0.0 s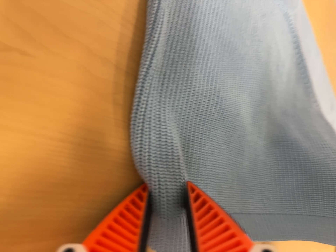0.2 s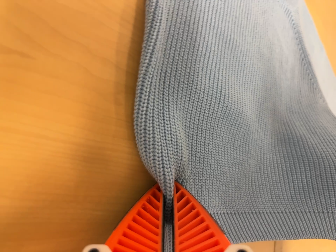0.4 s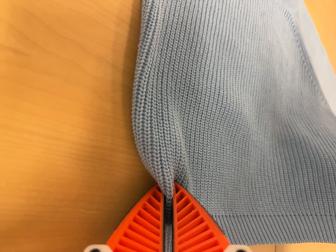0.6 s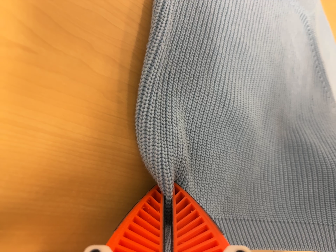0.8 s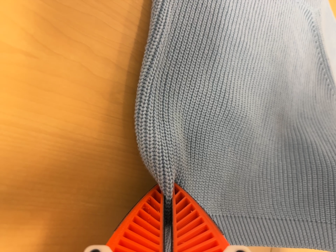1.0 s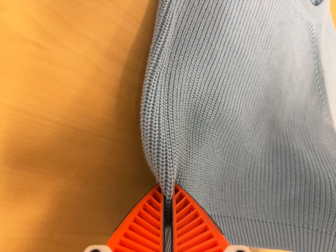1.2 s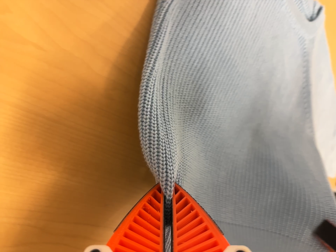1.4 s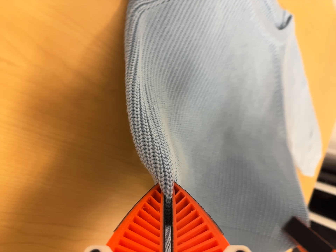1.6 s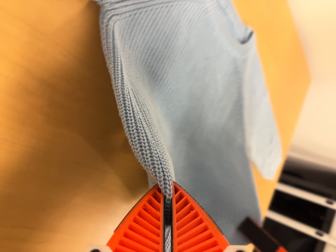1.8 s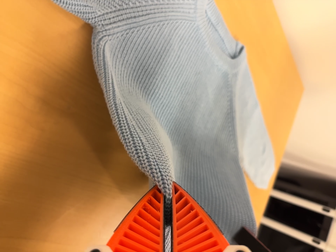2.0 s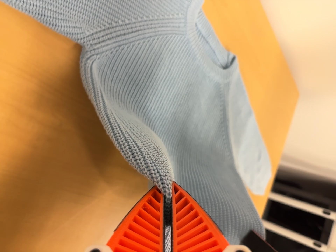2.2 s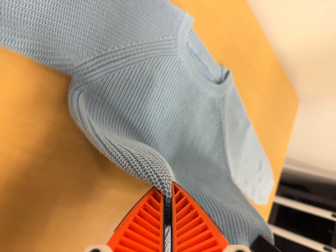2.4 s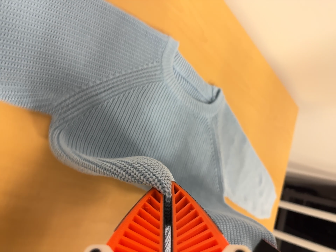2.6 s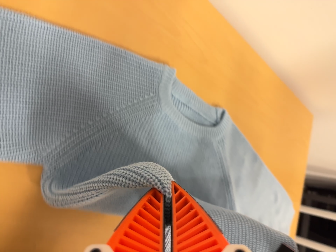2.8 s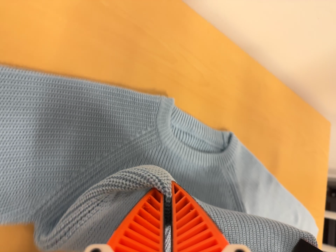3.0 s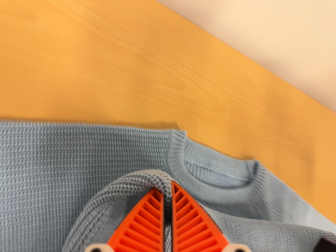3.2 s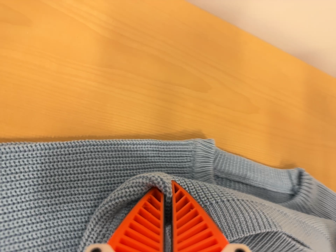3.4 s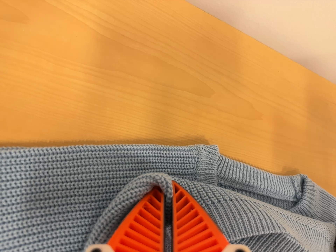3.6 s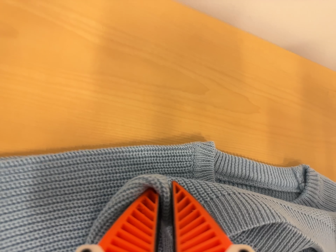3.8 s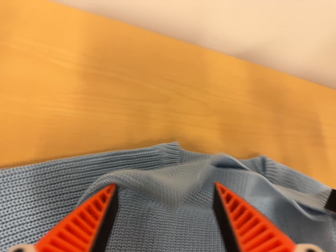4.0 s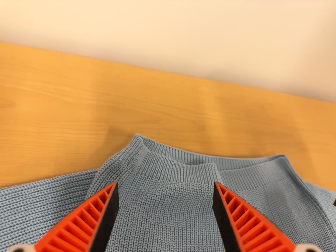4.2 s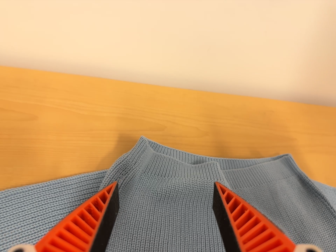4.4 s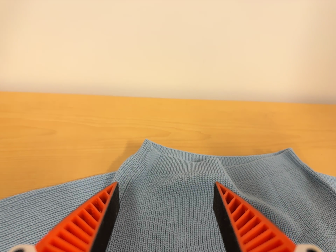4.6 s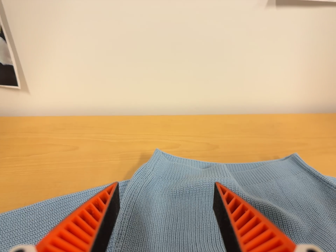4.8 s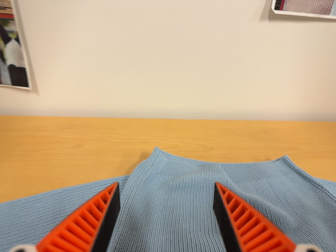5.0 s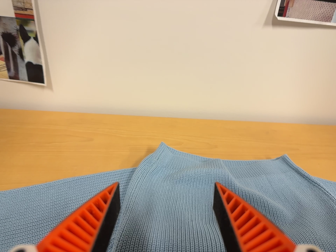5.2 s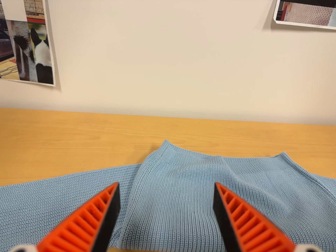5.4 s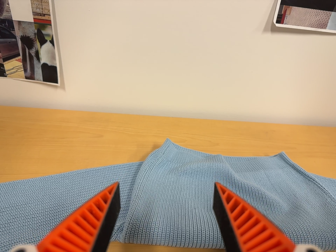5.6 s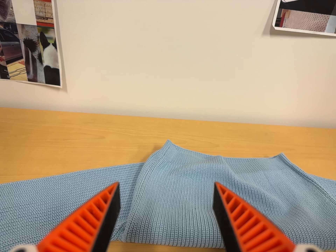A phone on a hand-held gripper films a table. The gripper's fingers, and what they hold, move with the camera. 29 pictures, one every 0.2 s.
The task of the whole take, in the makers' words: fold up.
0.0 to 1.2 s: The camera rolls about its line of sight by about 10 degrees, and the scene rotates clockwise.
1.2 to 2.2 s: The camera travels to its right, toward the top of its view and backward, about 12 cm, so close, fixed things drift to the left.
2.2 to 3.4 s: The camera pans to its left by about 15 degrees. It travels forward, toward the top of its view and to its right, about 22 cm, so what stands in front looms larger. Its aim tips toward the top of its view by about 10 degrees, and the scene shifts downward. It rolls about its line of sight by about 15 degrees, and the scene rotates counterclockwise.
3.4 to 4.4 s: The camera travels backward, toward the bottom of its view and to its right, about 22 cm, so what stands in front gets smaller. Its aim tips toward the top of its view by about 25 degrees. It rolls about its line of sight by about 25 degrees, and the scene rotates counterclockwise.
4.4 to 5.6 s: The camera travels backward and toward the bottom of its view, about 16 cm, so what stands in front gets smaller. Its aim tips toward the top of its view by about 10 degrees.
The film runs forward here.
